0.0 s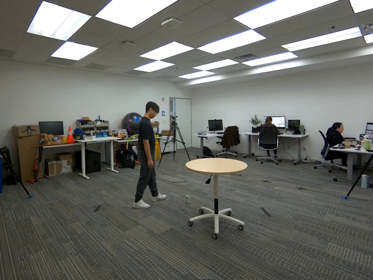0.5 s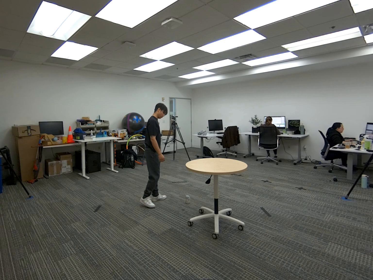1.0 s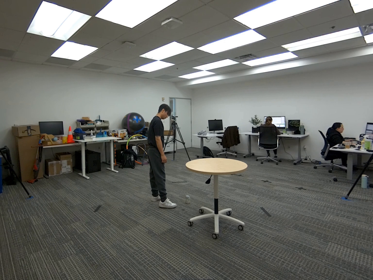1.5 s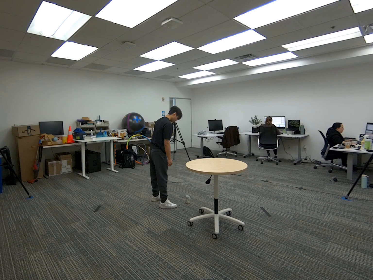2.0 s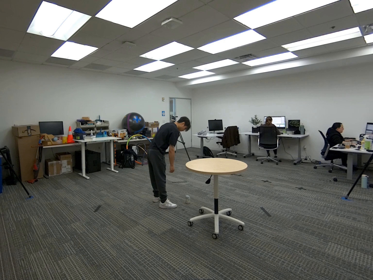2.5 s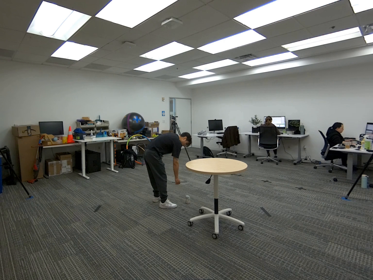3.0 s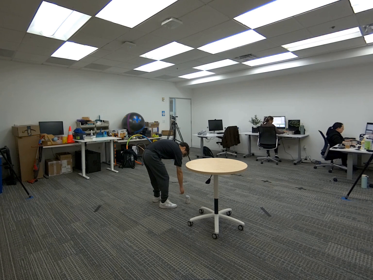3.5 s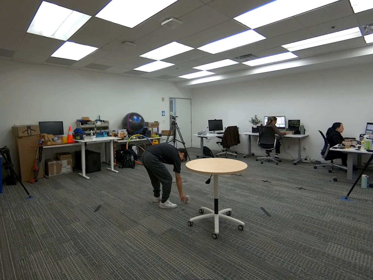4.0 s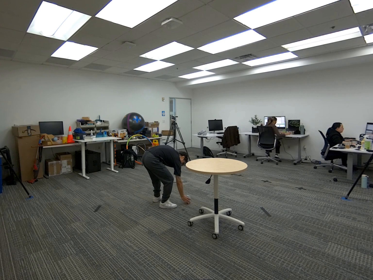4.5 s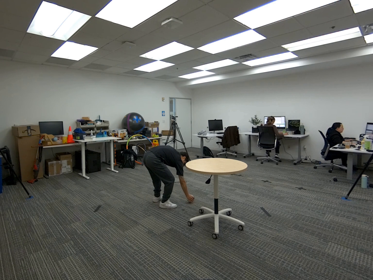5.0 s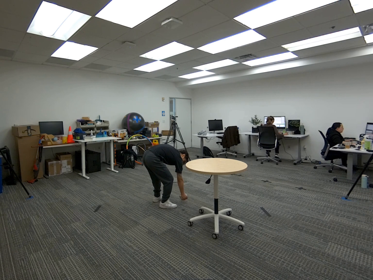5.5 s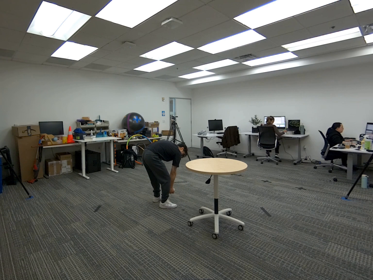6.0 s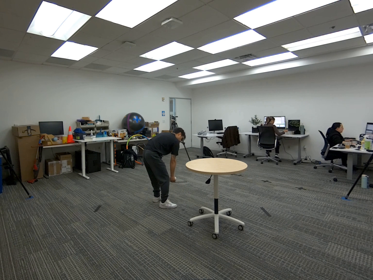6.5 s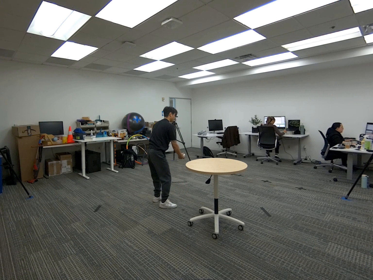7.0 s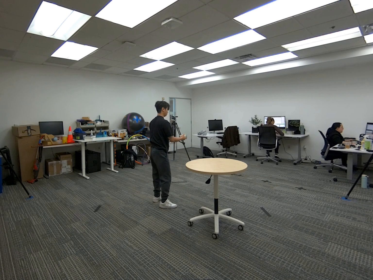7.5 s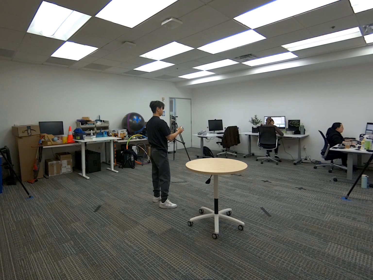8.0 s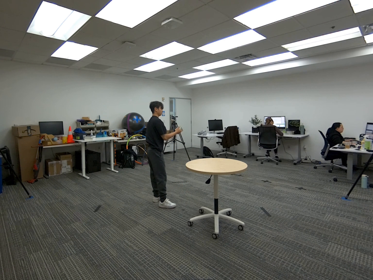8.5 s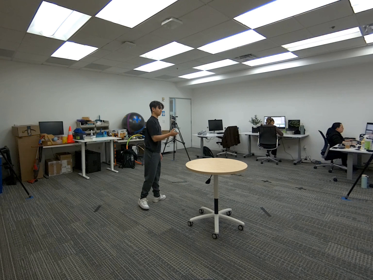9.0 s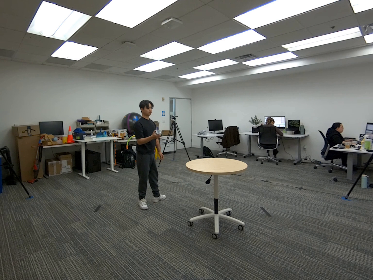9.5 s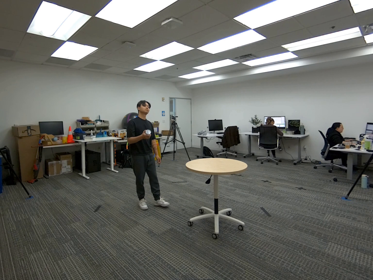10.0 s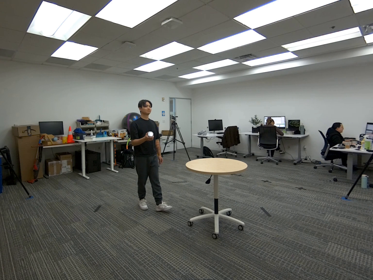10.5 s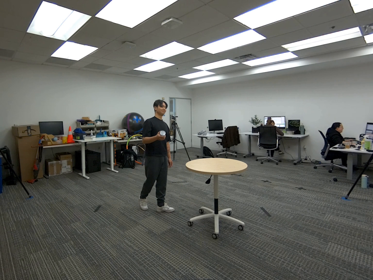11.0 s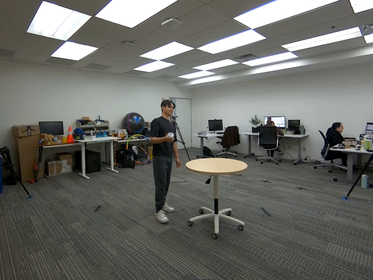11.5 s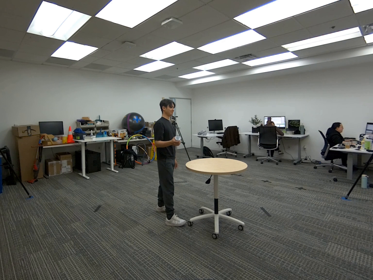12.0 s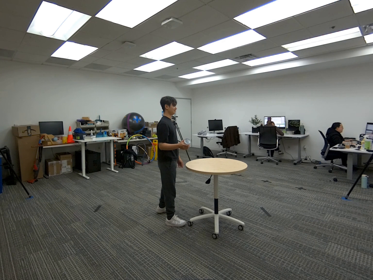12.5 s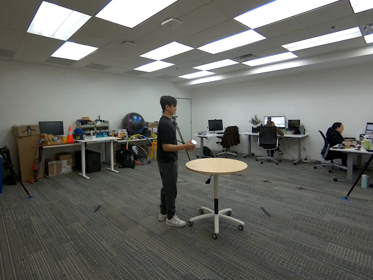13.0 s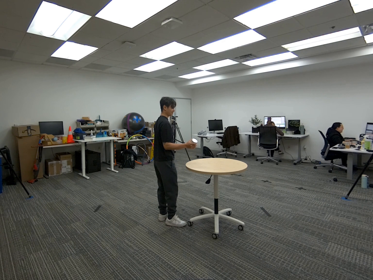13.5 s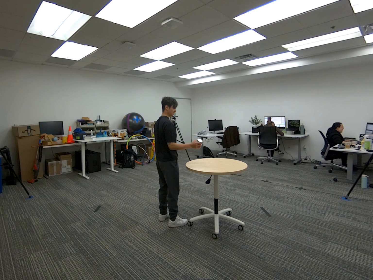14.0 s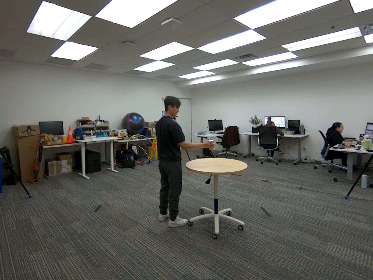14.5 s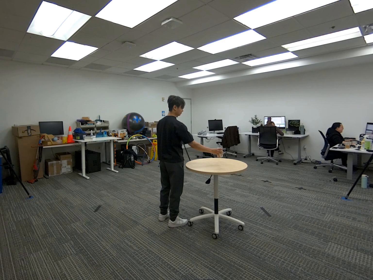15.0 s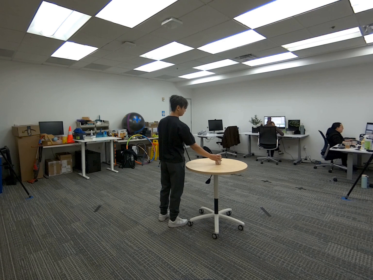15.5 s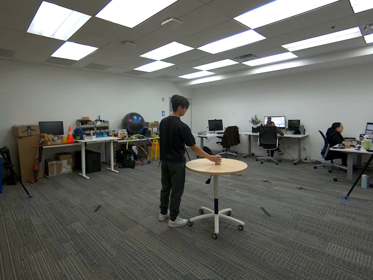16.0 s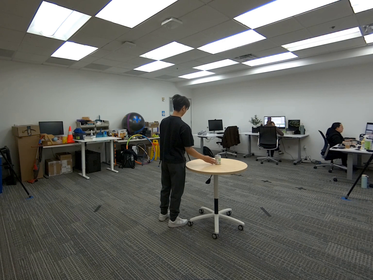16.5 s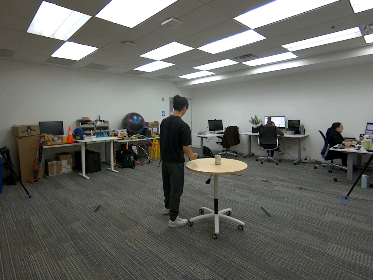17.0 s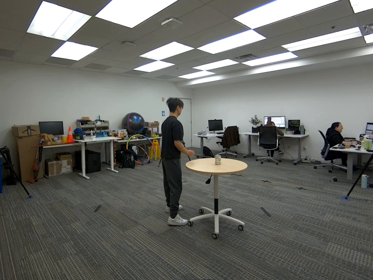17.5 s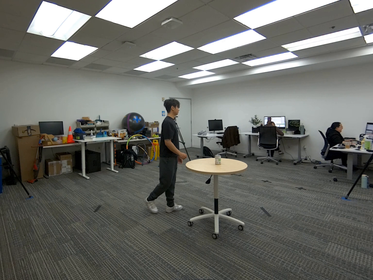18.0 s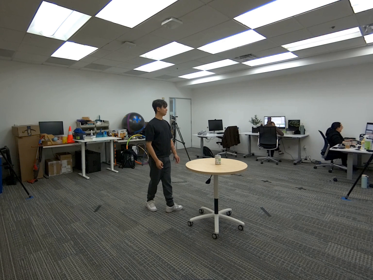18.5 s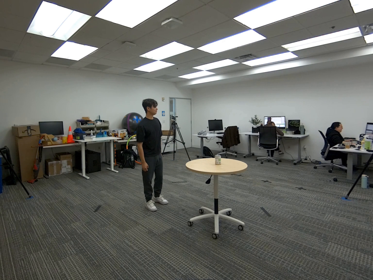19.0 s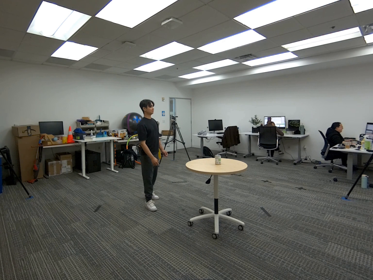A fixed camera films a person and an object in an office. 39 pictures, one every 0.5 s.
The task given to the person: Walk over to the corn can on the ground and pick up the corn can using your right hand. Place the corn can on the round table.
